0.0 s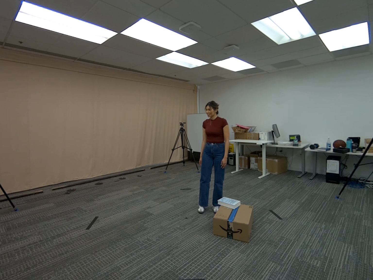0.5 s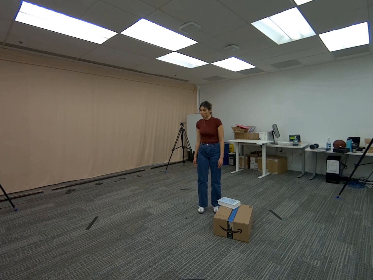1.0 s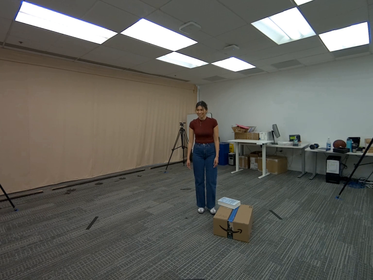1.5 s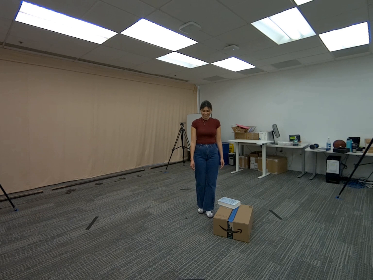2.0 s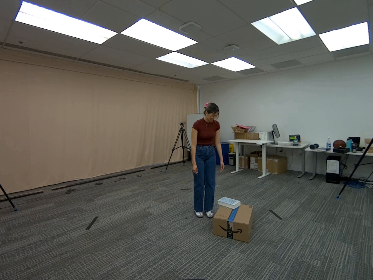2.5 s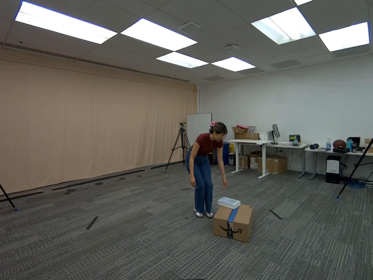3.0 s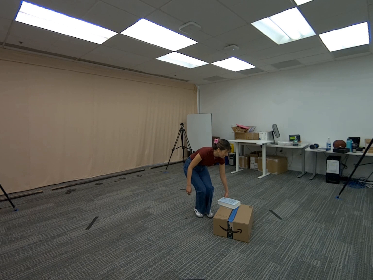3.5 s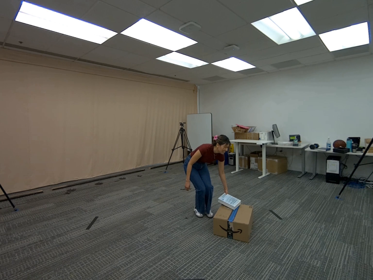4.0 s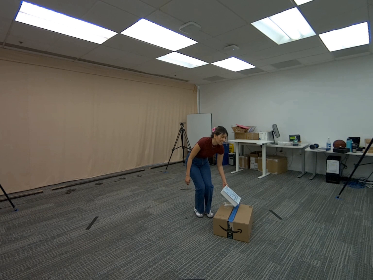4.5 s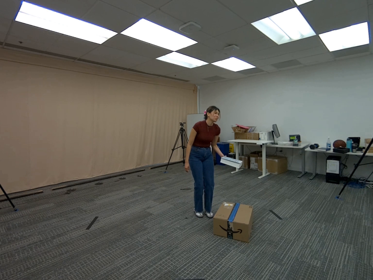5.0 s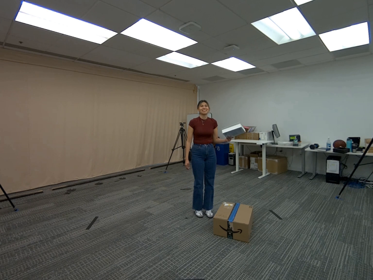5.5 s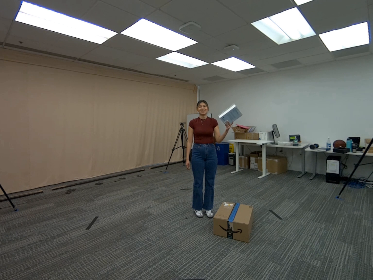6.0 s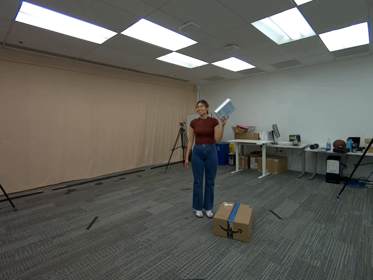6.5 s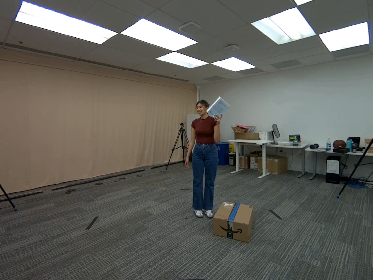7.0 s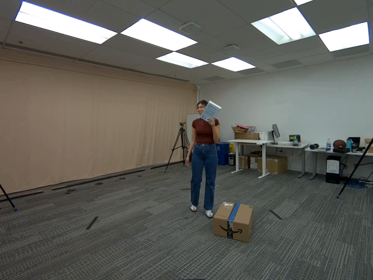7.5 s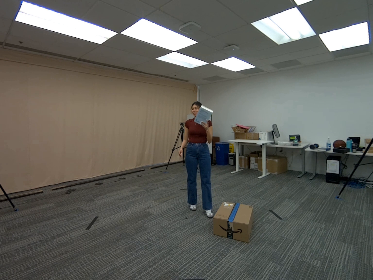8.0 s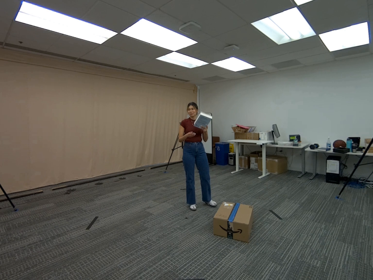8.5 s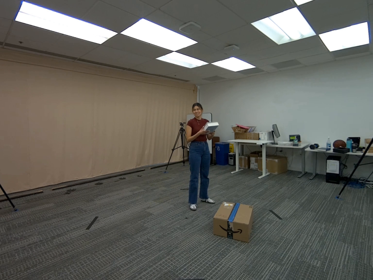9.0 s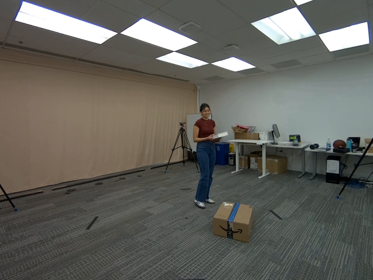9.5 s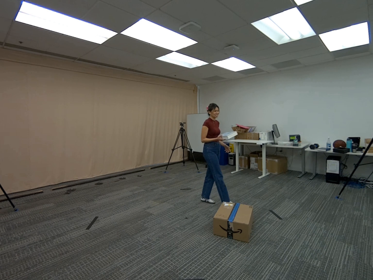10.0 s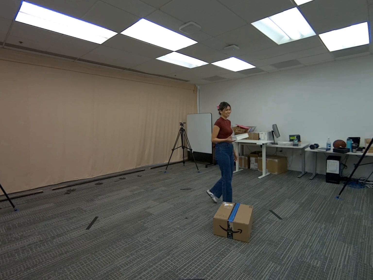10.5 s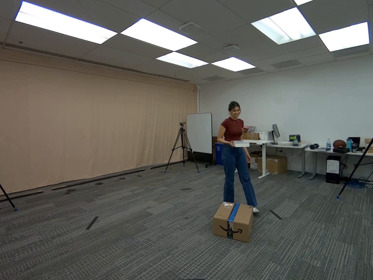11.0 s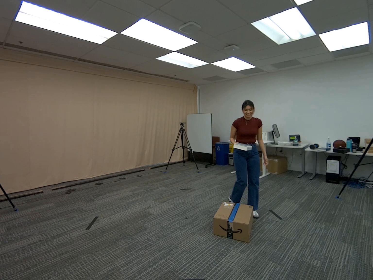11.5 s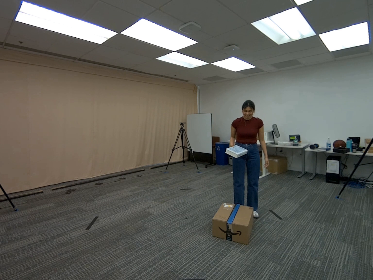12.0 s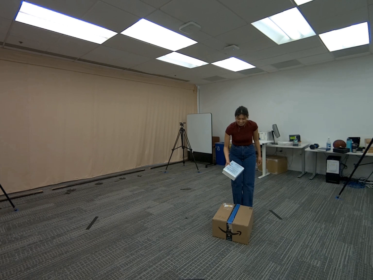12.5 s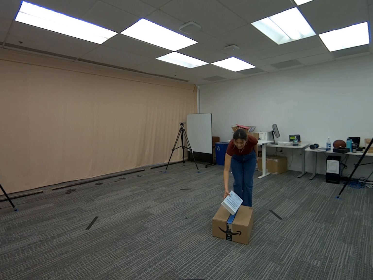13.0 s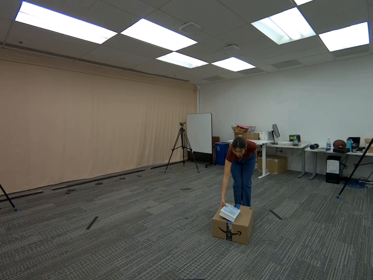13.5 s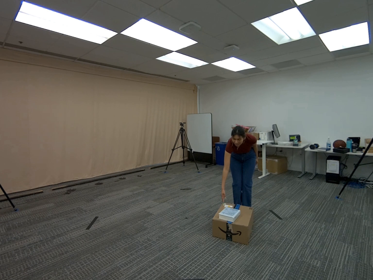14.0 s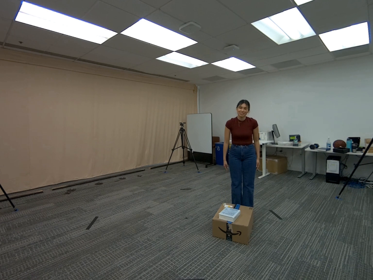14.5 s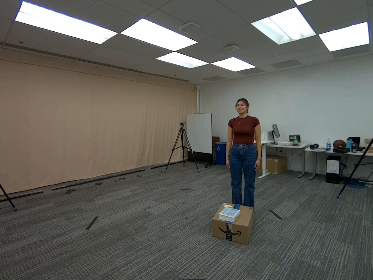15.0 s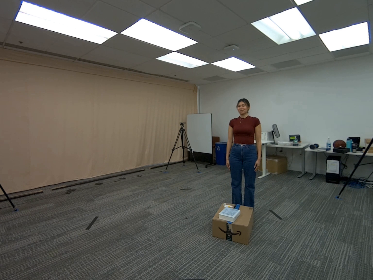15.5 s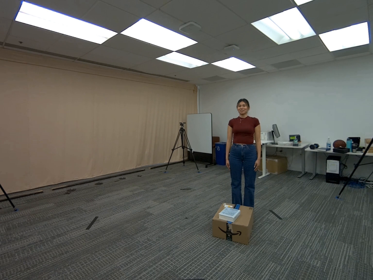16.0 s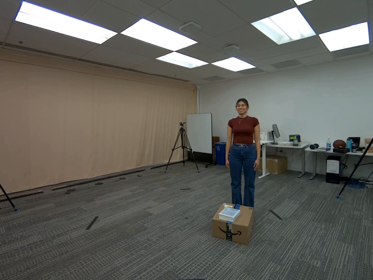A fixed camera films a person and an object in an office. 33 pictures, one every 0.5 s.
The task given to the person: Walk to the light blue book on the big brown cardboard box. Pick up the book with your left hand, transfer it to your right hand, and place it back on top of the box with your right hand.
